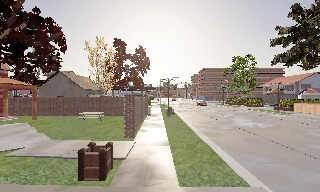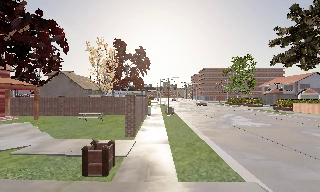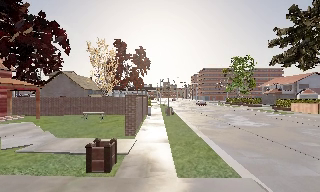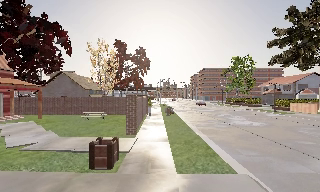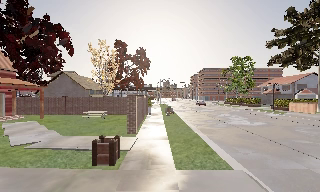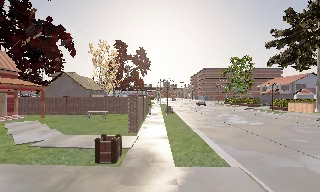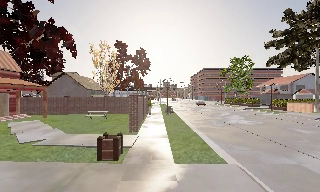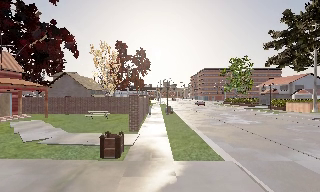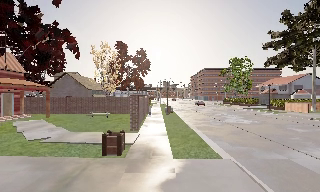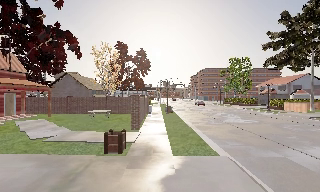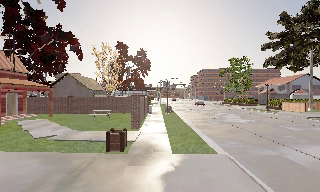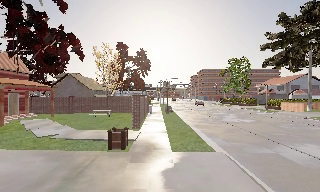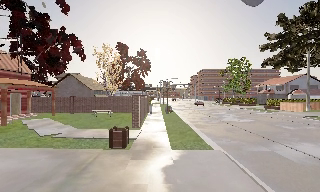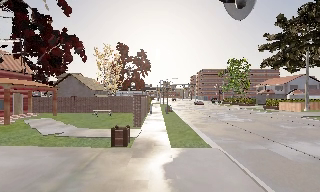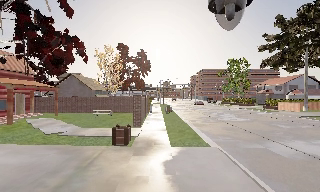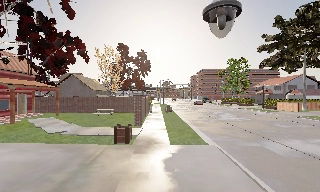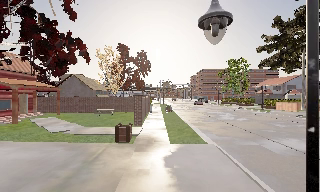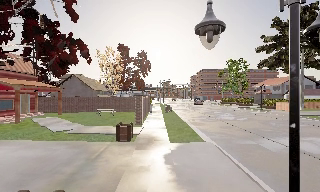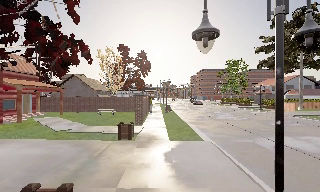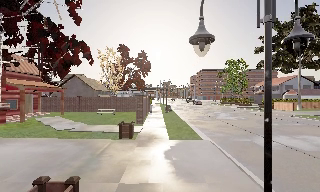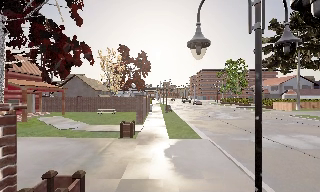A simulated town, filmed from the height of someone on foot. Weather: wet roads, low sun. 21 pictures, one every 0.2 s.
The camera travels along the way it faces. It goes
backward.
0.0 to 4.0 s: The camera travels backward, about 5 m, so what stands in front gets smaller.
The film runs backward here.
